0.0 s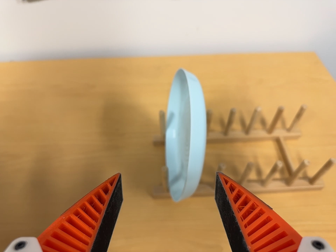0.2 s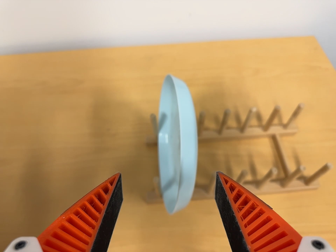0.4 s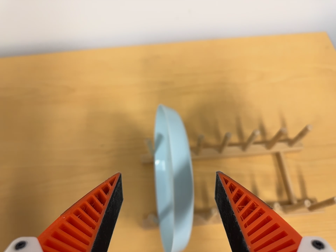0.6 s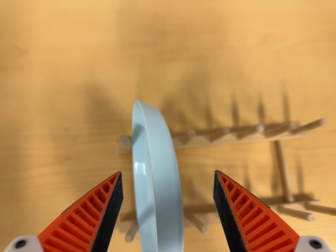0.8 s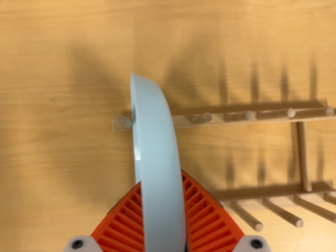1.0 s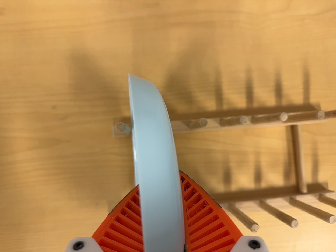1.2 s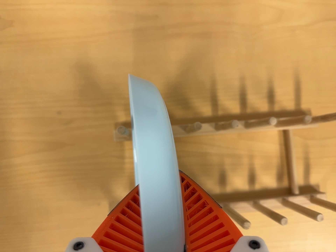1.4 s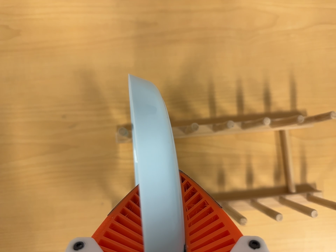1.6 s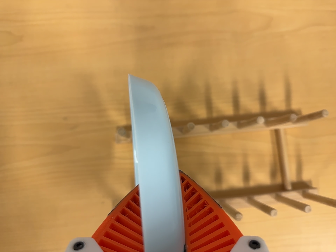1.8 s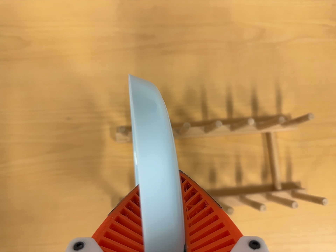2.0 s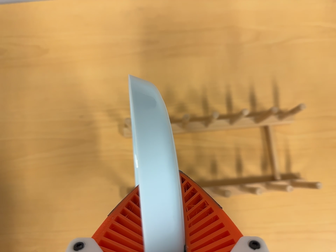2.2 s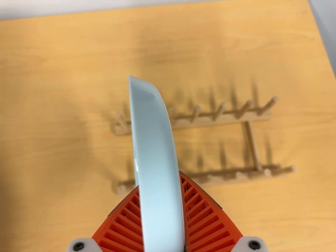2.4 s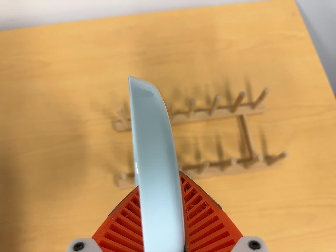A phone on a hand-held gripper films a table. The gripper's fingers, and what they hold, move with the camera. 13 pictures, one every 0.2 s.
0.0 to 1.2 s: The camera travels toward the top of its view and forward, about 28 cm. Its aim tips toward the bottom of its view by about 35 degrees.
1.2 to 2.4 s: The camera travels toward the bottom of its view and backward, about 18 cm. Its aim tips toward the top of its view by about 15 degrees.
The film runs backward here.
